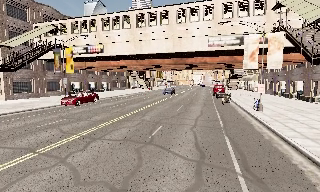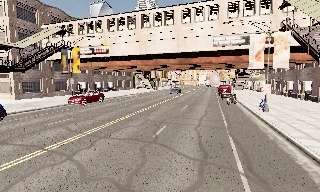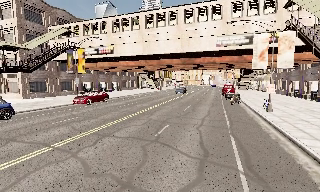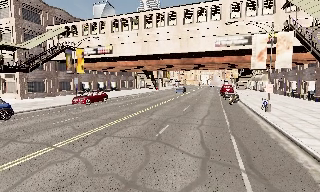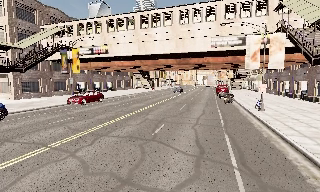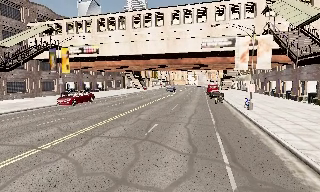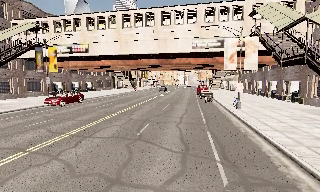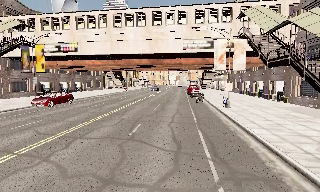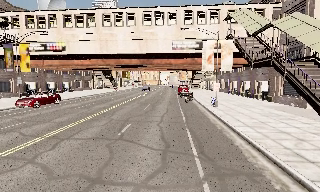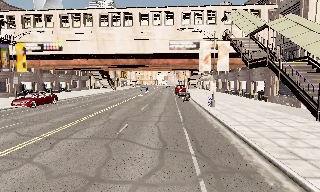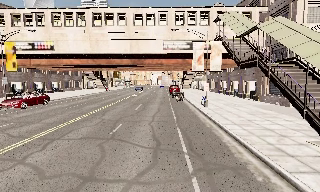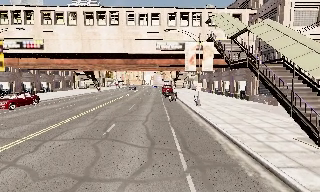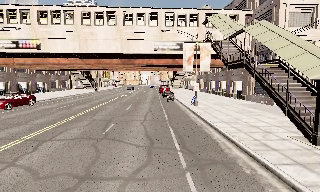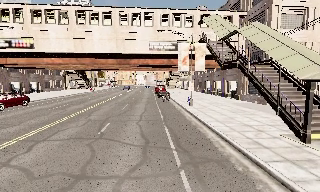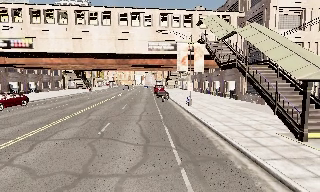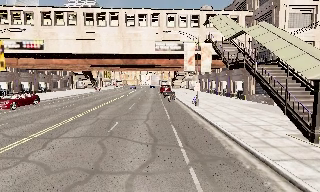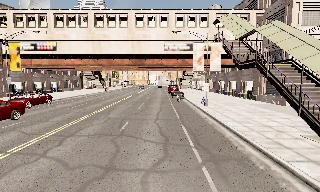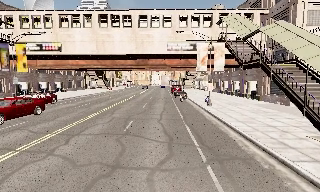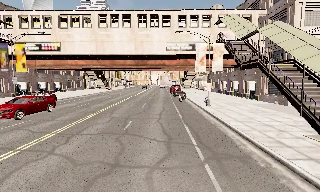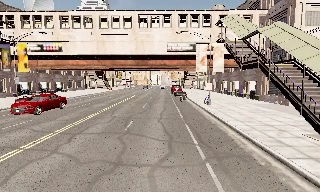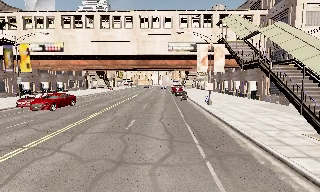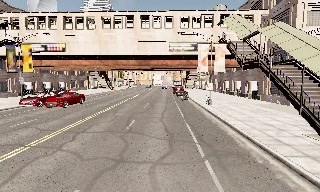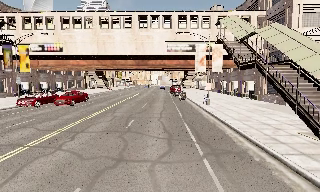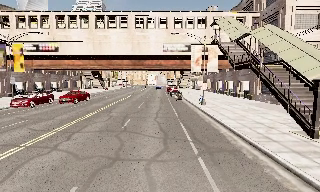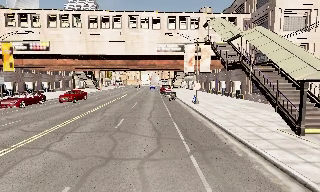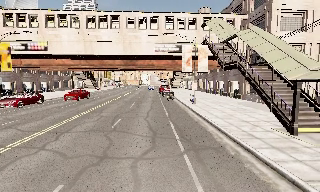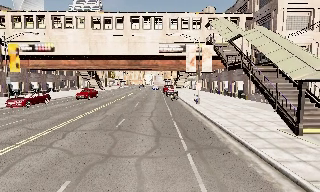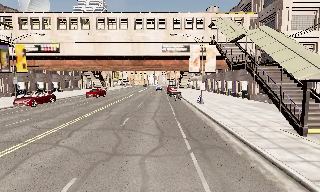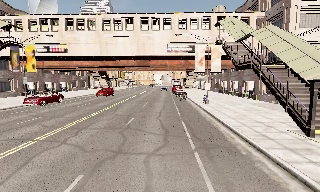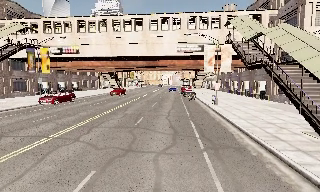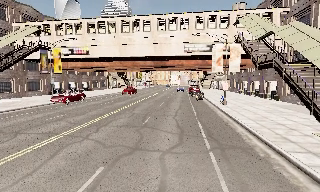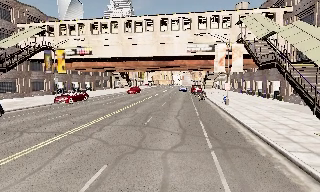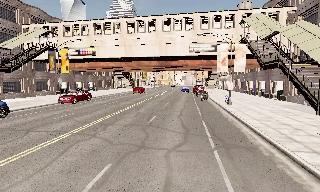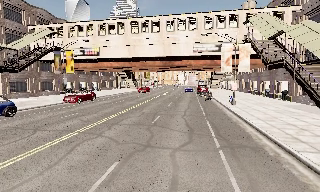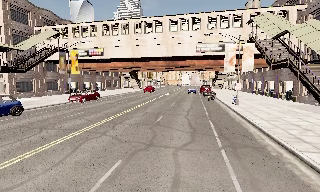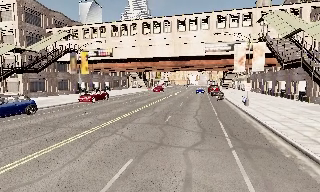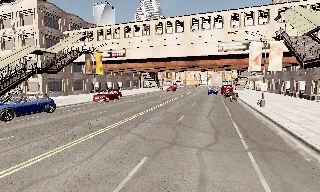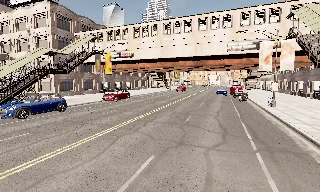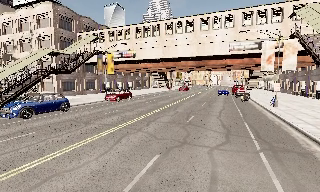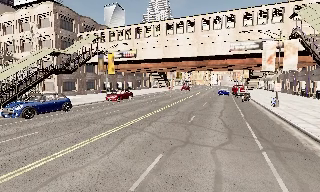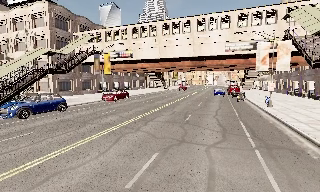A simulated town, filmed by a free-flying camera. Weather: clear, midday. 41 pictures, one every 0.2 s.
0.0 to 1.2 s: The camera travels backward, about 0.5 m, so what stands in front gets smaller.
1.2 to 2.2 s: The camera pans to its right, which is clockwise from overhead, by about 10 degrees.
2.2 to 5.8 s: The camera travels backward, about 1.5 m, so what stands in front gets smaller.
5.8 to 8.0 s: The camera pans to its left, which is counterclockwise from overhead, by about 15 degrees. It travels backward and to its left, about 1 m, so what stands in front gets smaller.
The film runs backward here.
